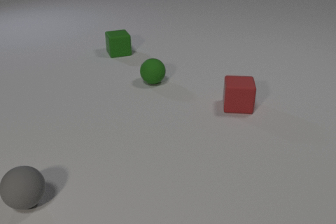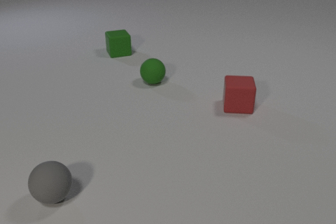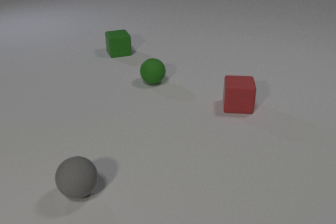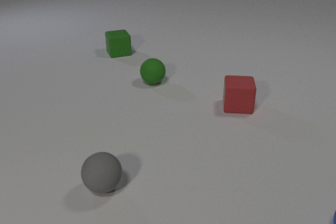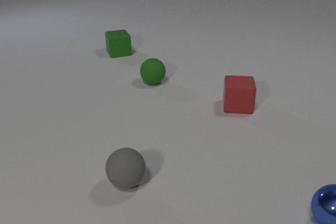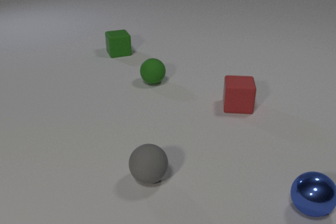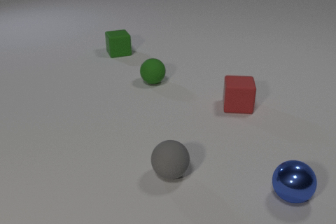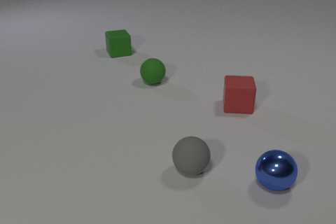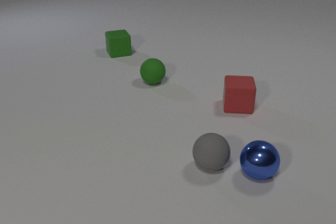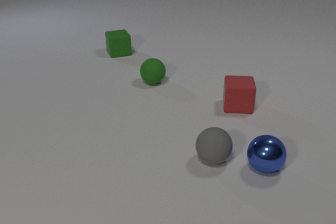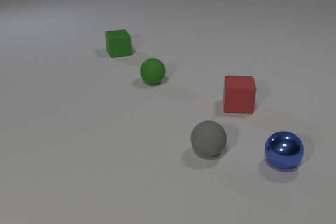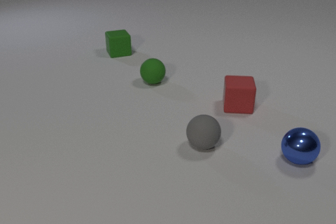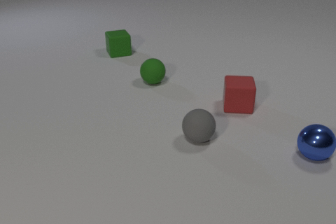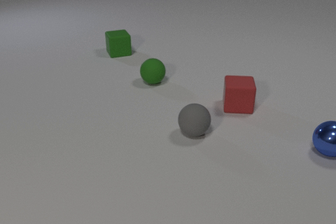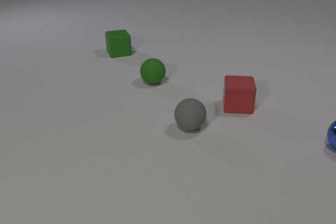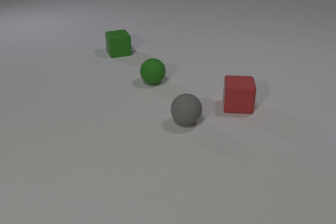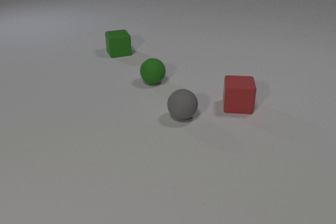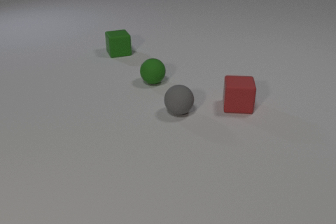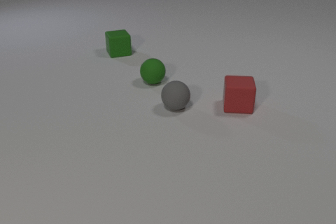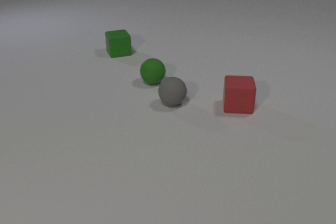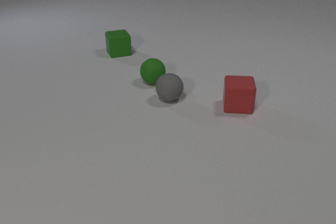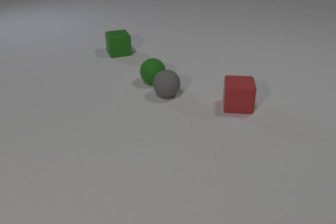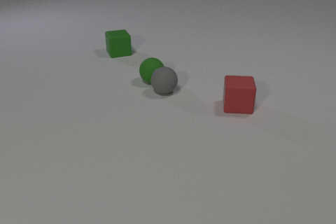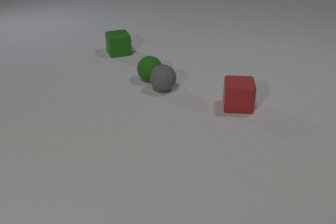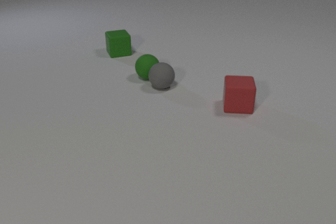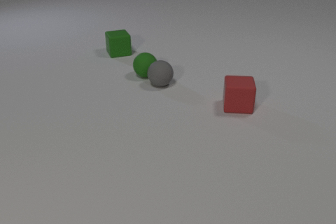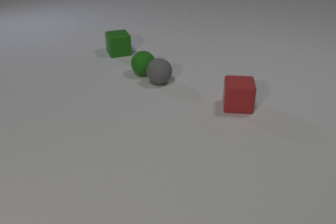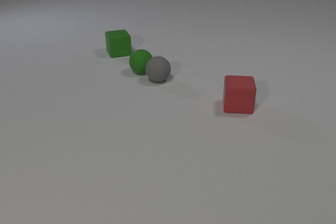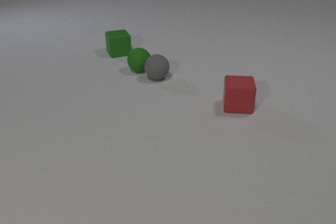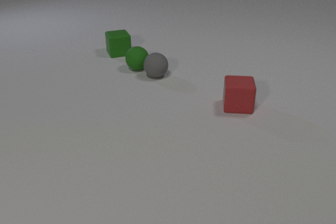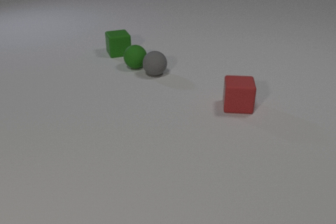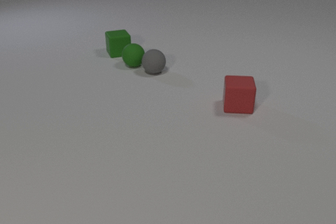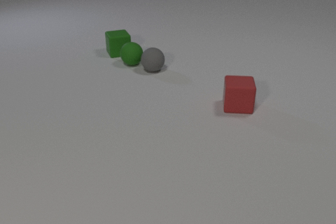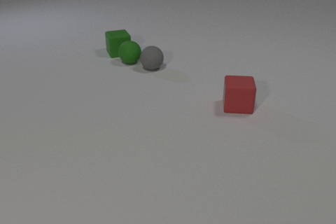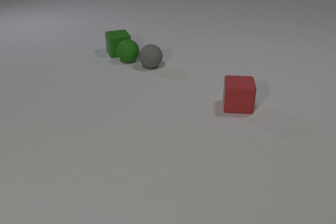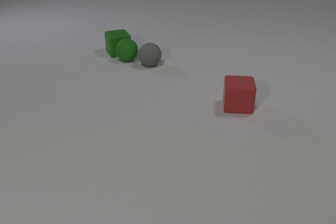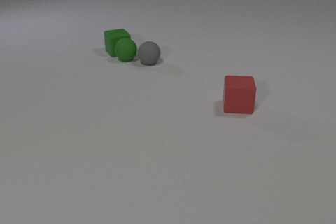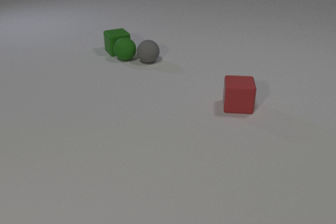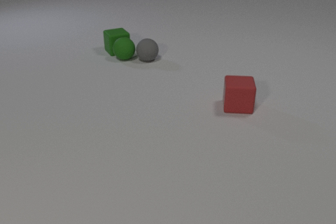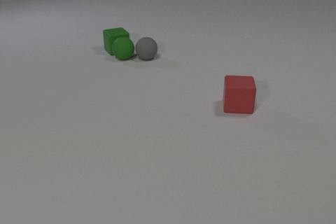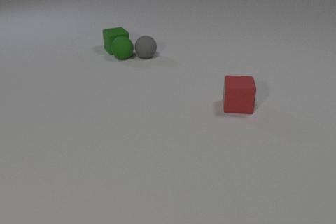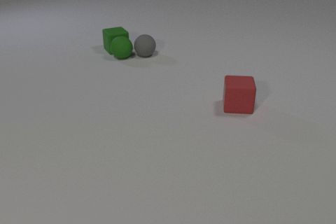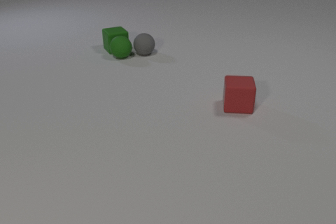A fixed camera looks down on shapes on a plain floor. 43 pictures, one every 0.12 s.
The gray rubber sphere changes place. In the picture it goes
away from the camera.
The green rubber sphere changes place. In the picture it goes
away from the camera.
0.00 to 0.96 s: The blue metal sphere comes in at the right edge, rolls to the left and away from the camera. The gray rubber sphere rolls to the right.
0.96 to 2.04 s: The blue metal sphere rolls to the right and away from the camera, leaves at the right edge. The gray rubber sphere rolls away from the camera. The blue metal sphere and the gray rubber sphere collide.
2.04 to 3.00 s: The gray rubber sphere rolls away from the camera. The green rubber sphere rolls away from the camera and to the left. The gray rubber sphere and the green rubber sphere collide.
3.00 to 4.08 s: The gray rubber sphere rolls away from the camera. The green rubber sphere rolls away from the camera and to the left.
4.08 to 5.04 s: The gray rubber sphere rolls away from the camera. The green rubber sphere rolls away from the camera and to the left. The green rubber cube slides away from the camera. The green rubber sphere and the green rubber cube collide.
What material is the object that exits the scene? metal.
What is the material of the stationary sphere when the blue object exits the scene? rubber.
Are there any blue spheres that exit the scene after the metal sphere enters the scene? yes.
